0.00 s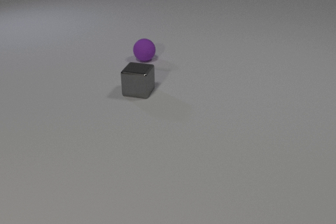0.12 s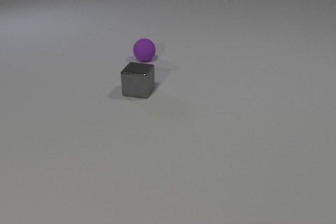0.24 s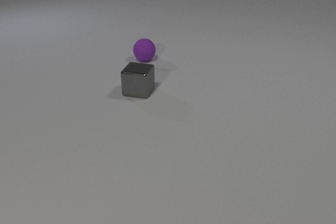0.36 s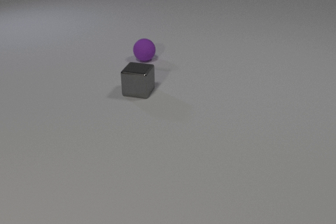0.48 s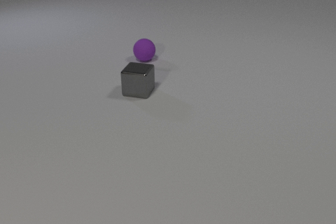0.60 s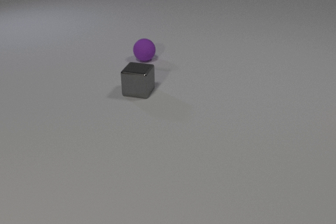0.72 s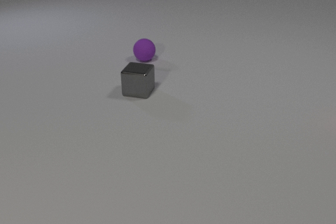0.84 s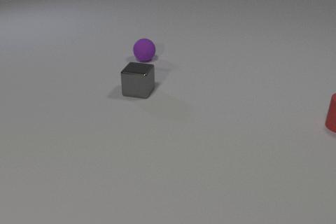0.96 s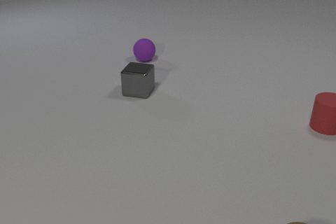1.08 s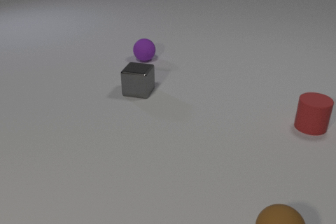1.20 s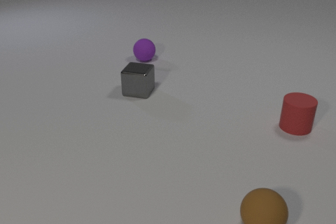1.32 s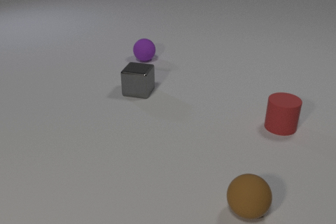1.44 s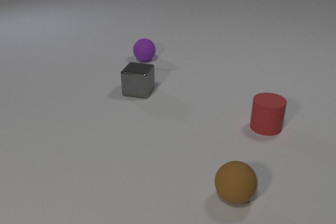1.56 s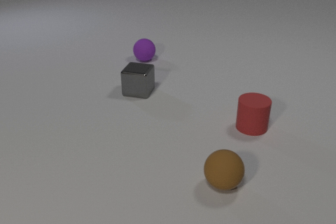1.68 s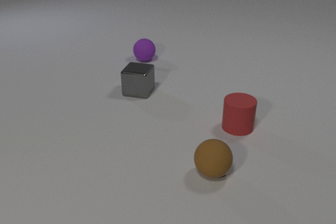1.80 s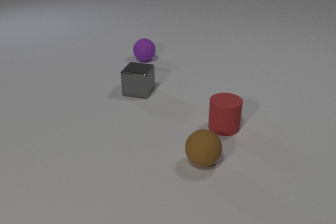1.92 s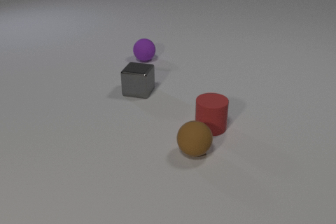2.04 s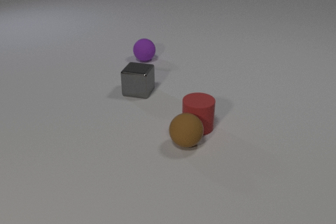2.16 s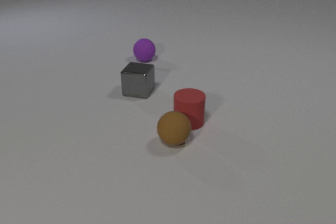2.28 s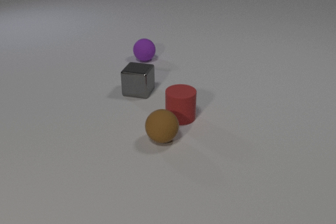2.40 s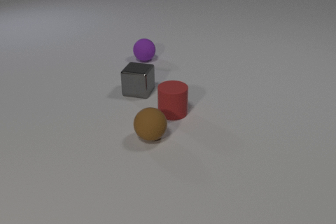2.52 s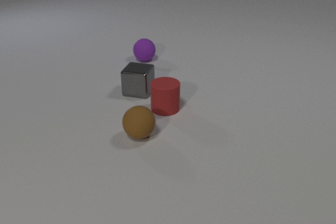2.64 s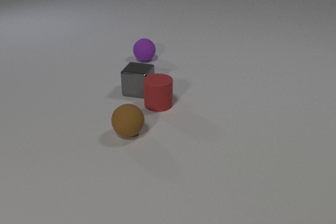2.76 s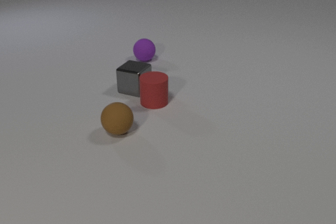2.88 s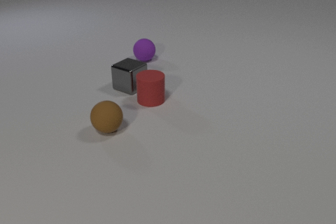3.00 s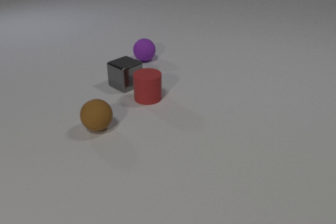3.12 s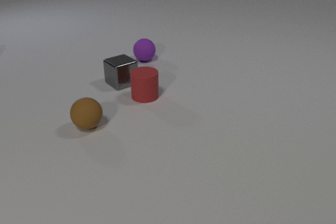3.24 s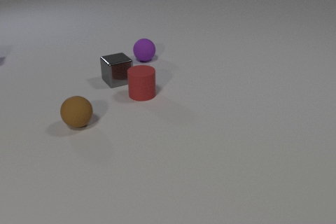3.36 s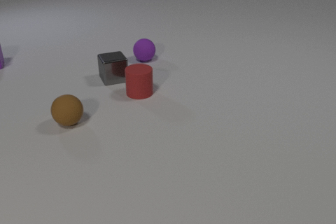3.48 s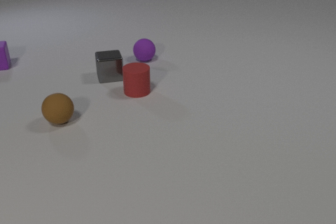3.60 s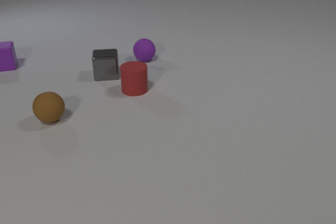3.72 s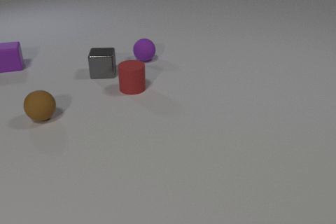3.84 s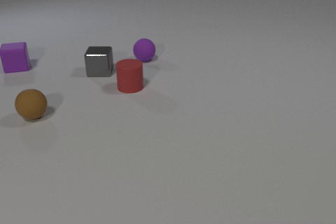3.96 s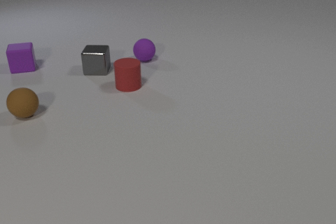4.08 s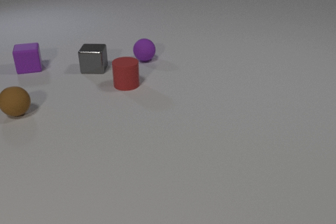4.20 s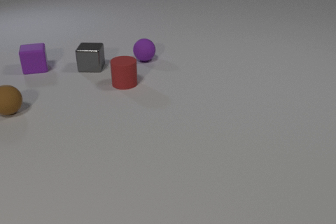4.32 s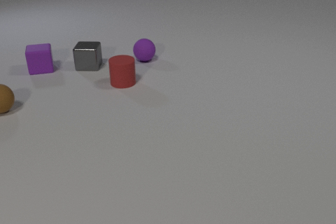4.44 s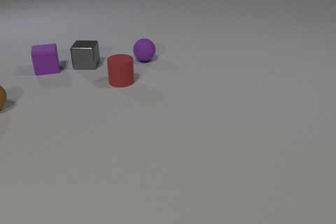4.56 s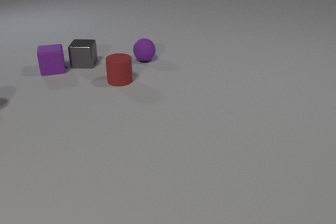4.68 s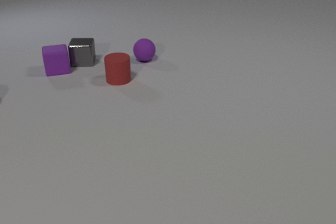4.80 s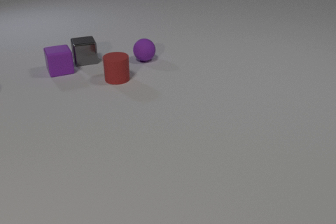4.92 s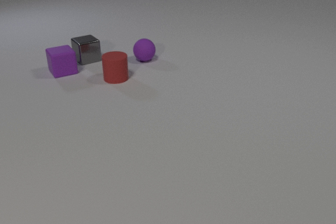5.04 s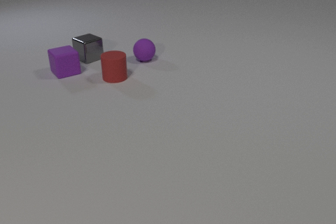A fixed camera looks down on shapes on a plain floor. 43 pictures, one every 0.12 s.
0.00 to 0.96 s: The red rubber cylinder comes in at the right edge, slides to the left and toward the camera.
0.96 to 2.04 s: The red rubber cylinder slides to the left. The brown rubber sphere rolls away from the camera and to the left. The red rubber cylinder and the brown rubber sphere collide.
2.04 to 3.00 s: The red rubber cylinder slides away from the camera and to the left. The brown rubber sphere rolls to the left. The gray metal cube slides away from the camera and to the left, spins clockwise seen from above by about 30 degrees, its near face sliding to the left. The red rubber cylinder and the gray metal cube collide.
3.00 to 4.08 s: The red rubber cylinder slides away from the camera and to the left. The brown rubber sphere rolls to the left and away from the camera. The gray metal cube slides away from the camera and to the left, spins clockwise seen from above by about 45 degrees, its near face sliding to the left. The purple rubber cube comes in at the left edge, slides to the right and toward the camera.
4.08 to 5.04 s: The red rubber cylinder slides away from the camera and to the left. The brown rubber sphere rolls to the left and away from the camera, leaves at the left edge. The gray metal cube slides away from the camera, spins counterclockwise seen from above by about 45 degrees, its near face sliding to the right. The purple rubber cube slides to the right and toward the camera. The gray metal cube and the purple rubber cube collide.
How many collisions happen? 3.
What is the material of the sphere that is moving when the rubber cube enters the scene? rubber.
How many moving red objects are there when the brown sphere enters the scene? 1.
